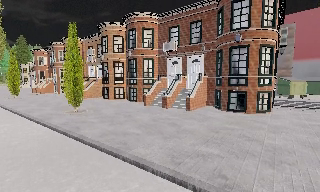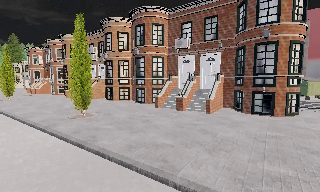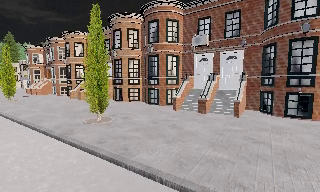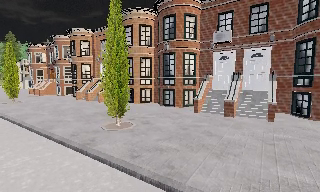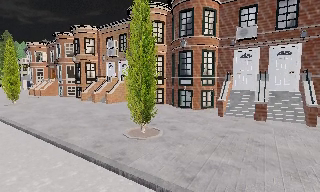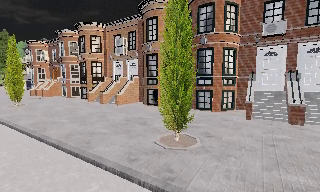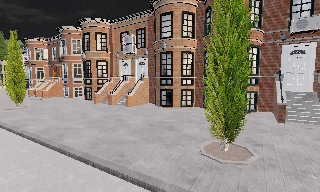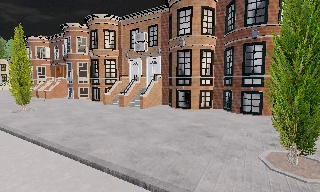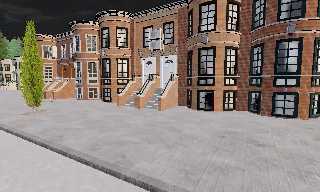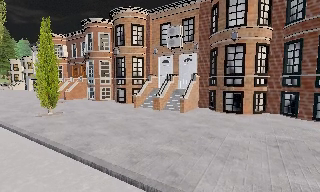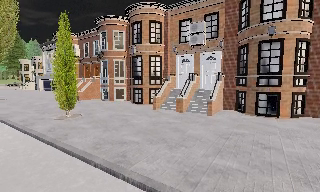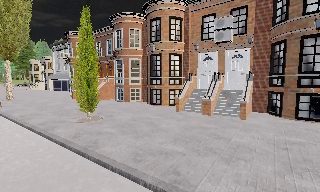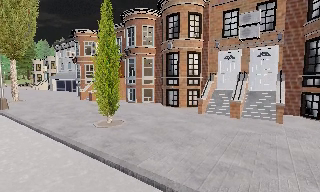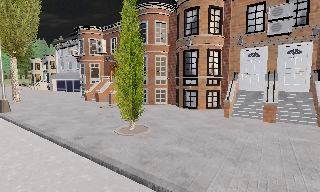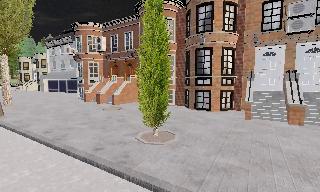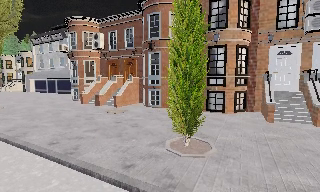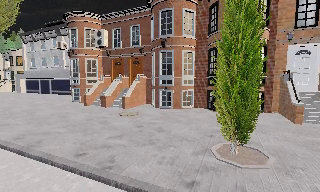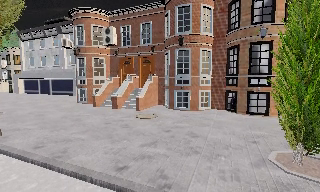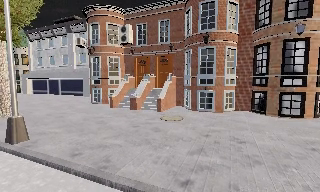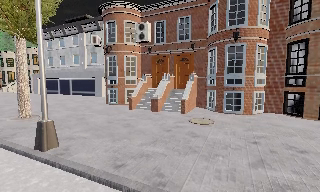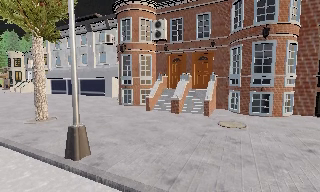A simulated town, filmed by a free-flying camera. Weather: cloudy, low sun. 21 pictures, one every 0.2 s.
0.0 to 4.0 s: The camera pans to its right, which is clockwise from overhead, by about 10 degrees. It travels to its left and forward, about 25 m, so close, fixed things drift to the right.
The film runs forward here.
